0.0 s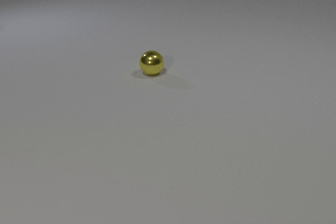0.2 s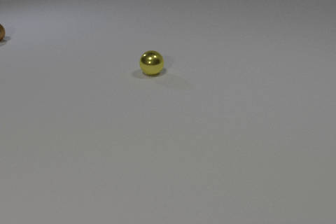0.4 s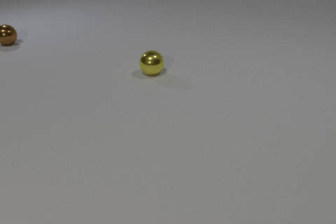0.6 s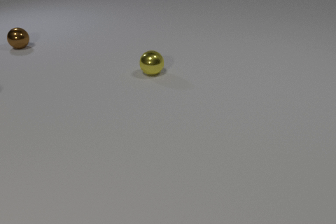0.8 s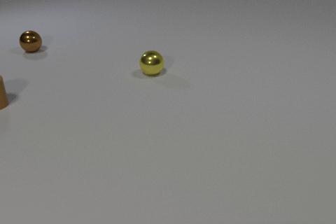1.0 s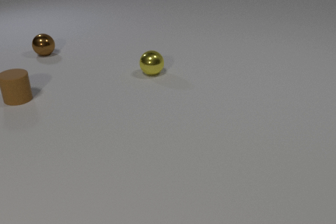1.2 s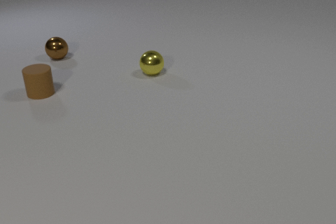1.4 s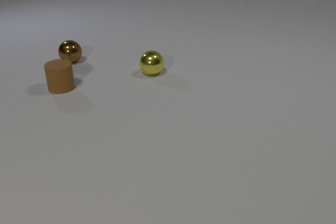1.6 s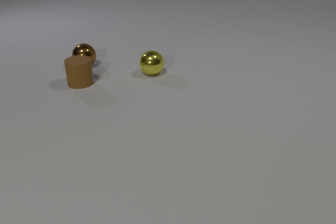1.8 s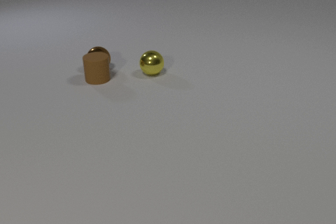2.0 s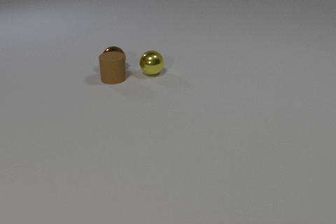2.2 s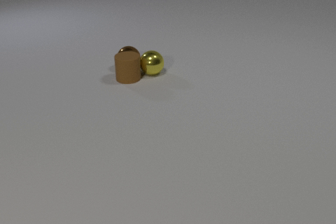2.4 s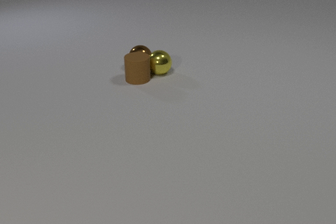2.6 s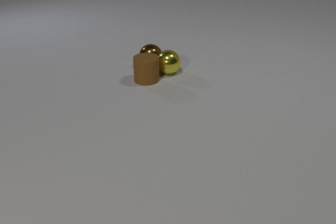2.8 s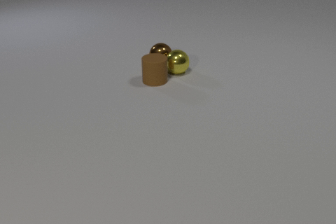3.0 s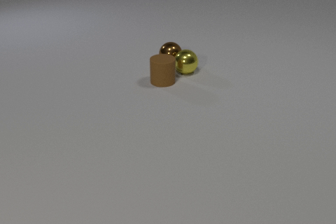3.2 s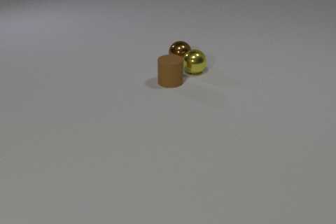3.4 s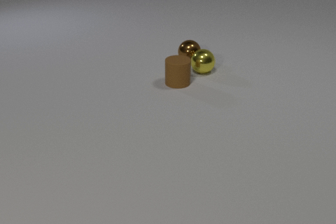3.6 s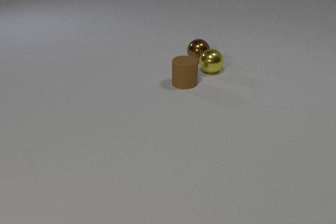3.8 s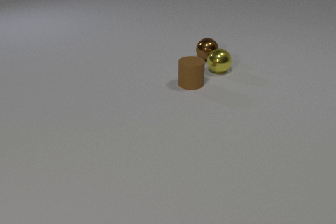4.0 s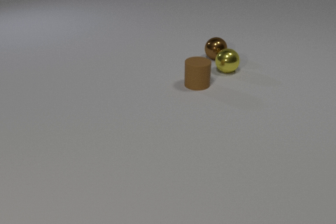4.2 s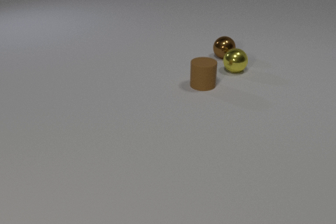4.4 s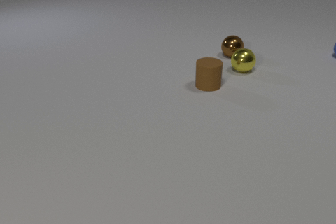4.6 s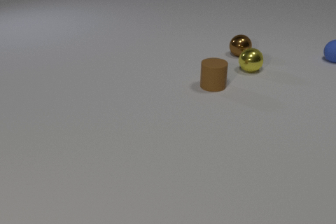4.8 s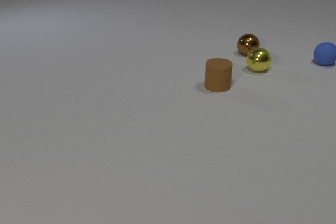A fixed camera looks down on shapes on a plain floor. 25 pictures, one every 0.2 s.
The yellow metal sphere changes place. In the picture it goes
to the right.
The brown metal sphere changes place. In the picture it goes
to the right.
0.0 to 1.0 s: The brown rubber cylinder comes in at the left edge, slides to the right. The brown metal sphere comes in at the left edge, rolls toward the camera and to the right.
1.0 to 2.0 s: The brown rubber cylinder slides to the right. The brown metal sphere rolls to the right and toward the camera. The brown rubber cylinder and the brown metal sphere collide.
2.0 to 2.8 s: The brown rubber cylinder slides to the right. The brown metal sphere rolls to the right. The yellow metal sphere rolls to the right. The brown rubber cylinder and the yellow metal sphere collide. The brown metal sphere and the yellow metal sphere collide.
2.8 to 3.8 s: The brown rubber cylinder slides to the right. The brown metal sphere rolls to the right. The yellow metal sphere rolls to the right.
3.8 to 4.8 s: The brown rubber cylinder slides to the right. The brown metal sphere rolls to the right and away from the camera. The yellow metal sphere rolls to the right. The blue rubber sphere comes in at the right edge, rolls toward the camera and to the left.
How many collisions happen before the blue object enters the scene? 3.
What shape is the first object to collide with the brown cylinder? sphere.
What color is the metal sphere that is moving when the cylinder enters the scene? brown.
